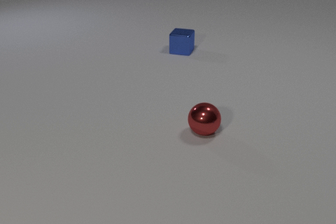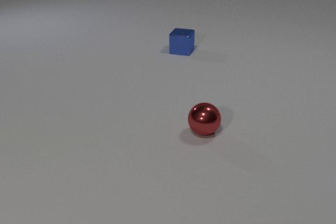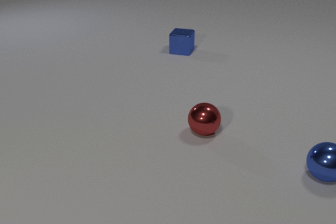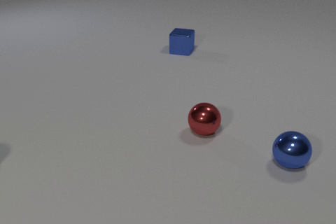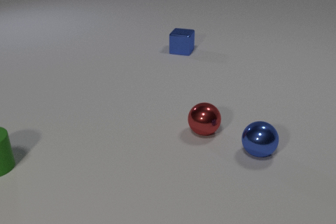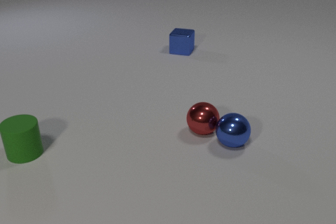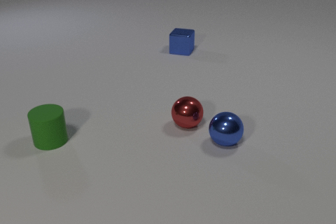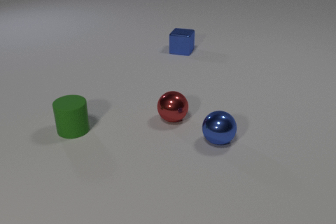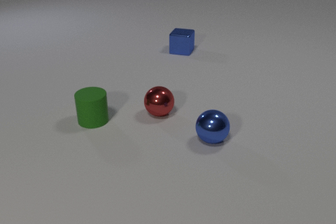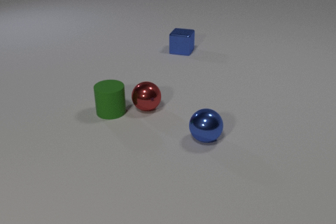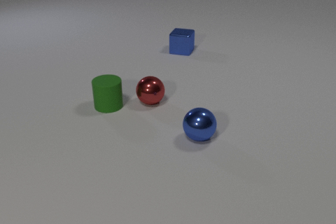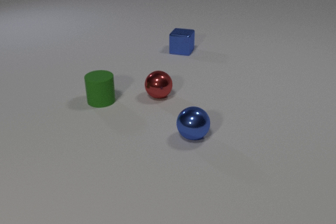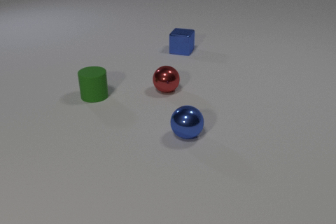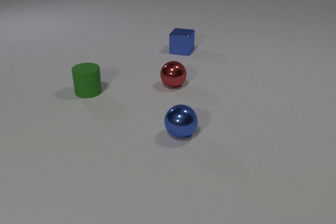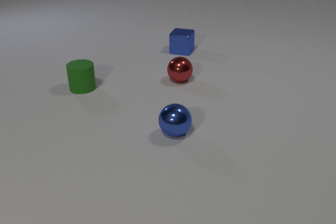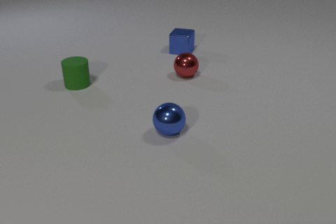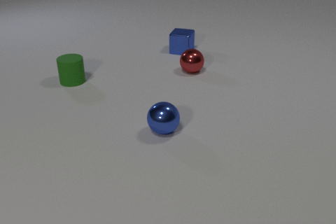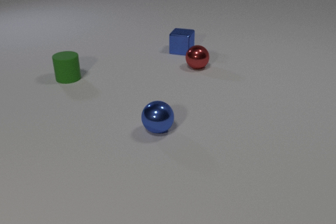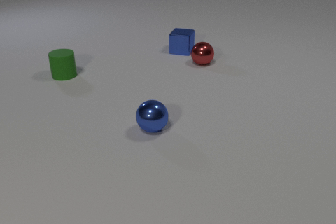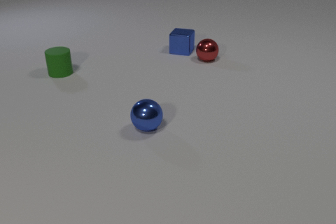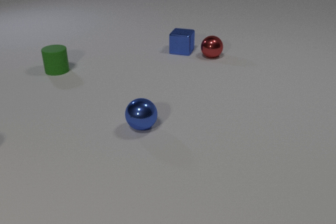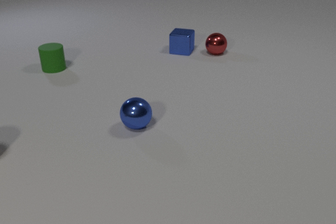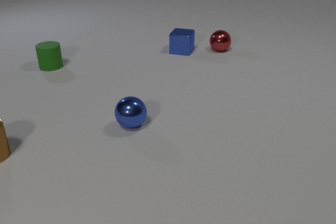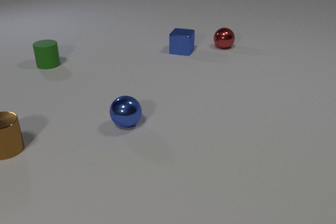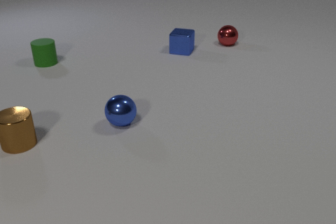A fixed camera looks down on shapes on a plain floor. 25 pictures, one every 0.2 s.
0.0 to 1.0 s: The blue metal sphere comes in at the right edge, rolls to the left. The green rubber cylinder comes in at the left edge, slides to the right and away from the camera. The blue metal sphere and the red metal sphere collide.
1.0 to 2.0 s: The blue metal sphere rolls to the left. The red metal sphere rolls away from the camera and to the left. The green rubber cylinder slides to the right and away from the camera. The red metal sphere and the green rubber cylinder collide.
2.0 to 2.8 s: The blue metal sphere rolls to the left. The red metal sphere rolls away from the camera and to the right. The green rubber cylinder slides away from the camera and to the left.
2.8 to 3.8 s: The blue metal sphere rolls to the left. The red metal sphere rolls away from the camera and to the right. The green rubber cylinder slides away from the camera and to the left.
3.8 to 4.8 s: The blue metal sphere rolls to the left and away from the camera. The red metal sphere rolls away from the camera and to the right. The brown metal cylinder comes in at the left edge, slides to the right. The green rubber cylinder slides away from the camera and to the left.
What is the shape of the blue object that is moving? sphere.
What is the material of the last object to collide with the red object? rubber.
How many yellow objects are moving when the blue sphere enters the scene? 0.
